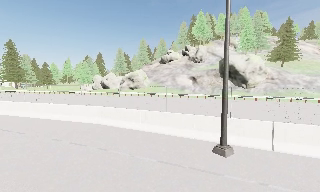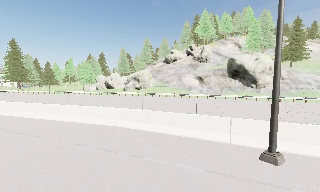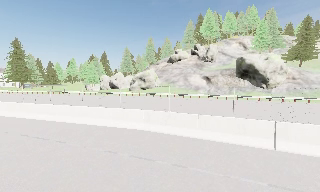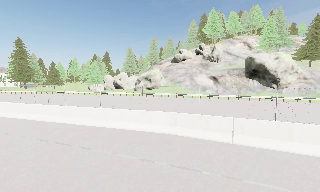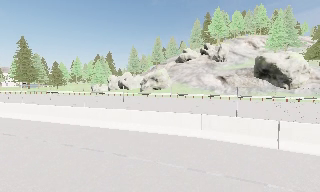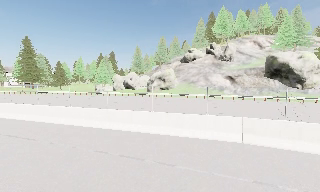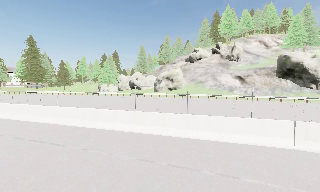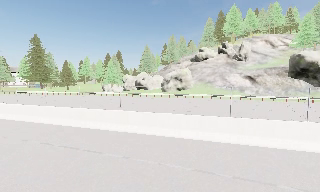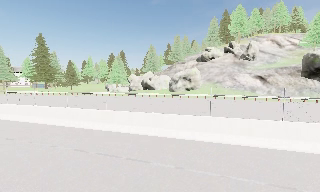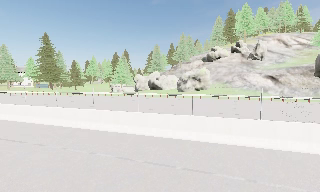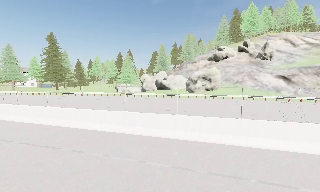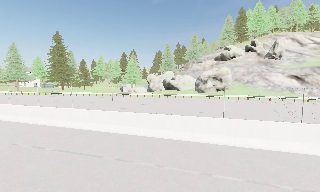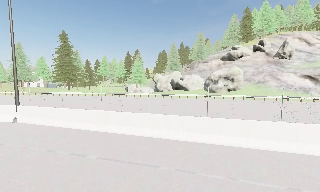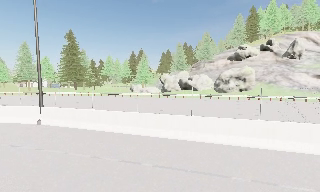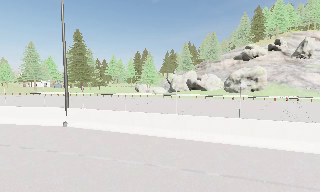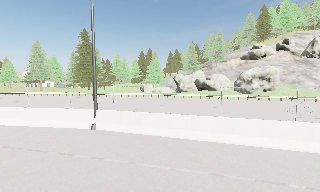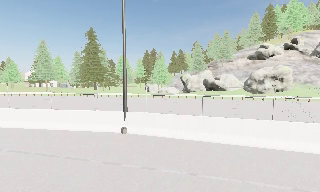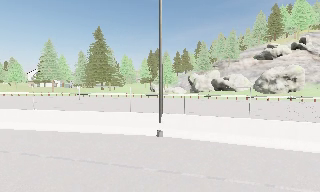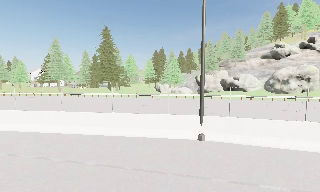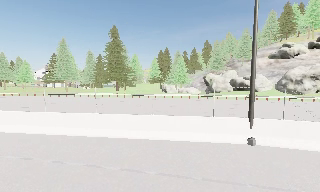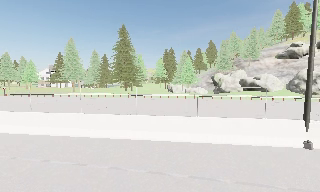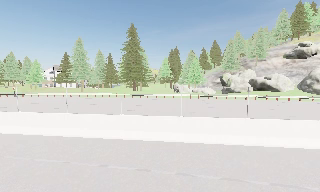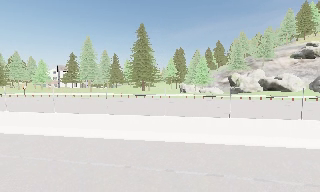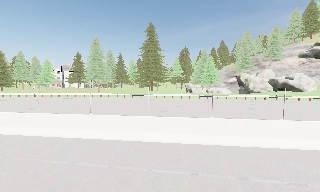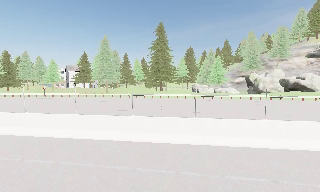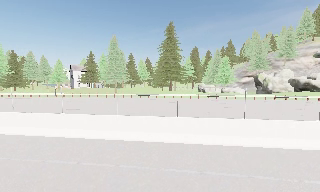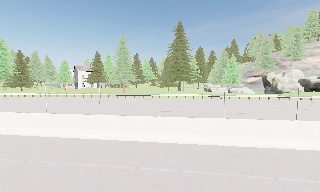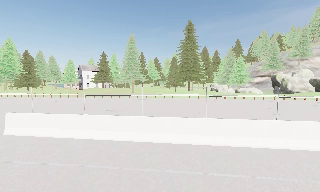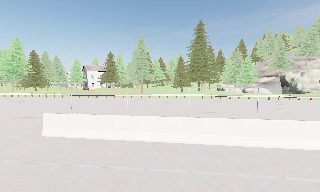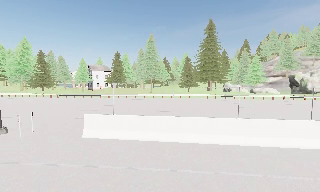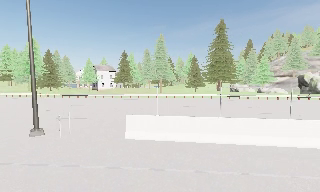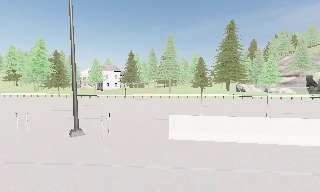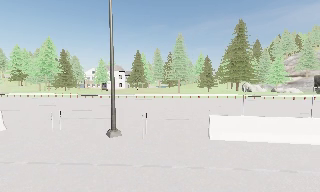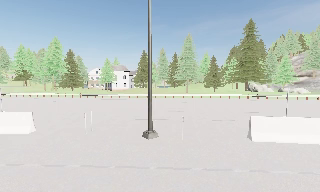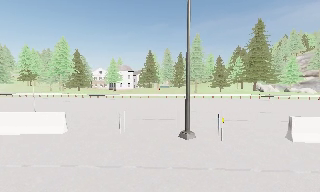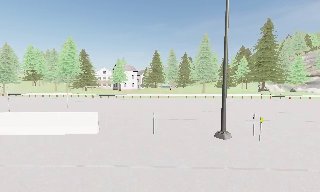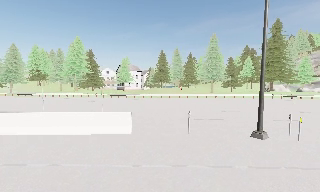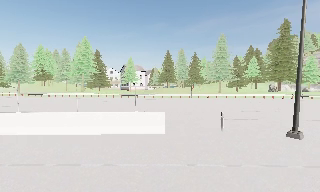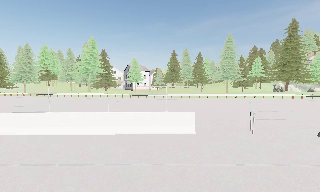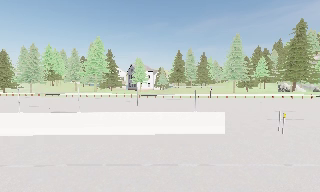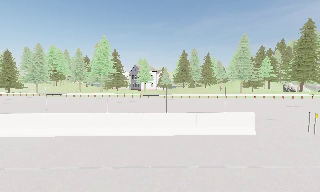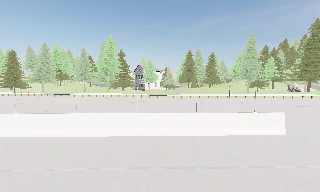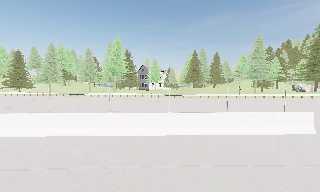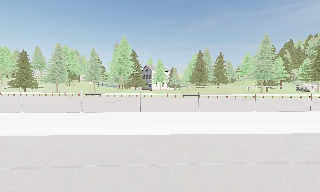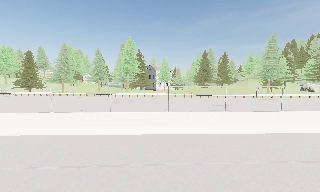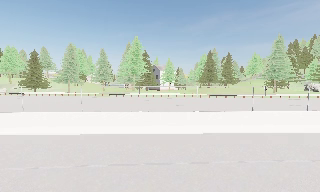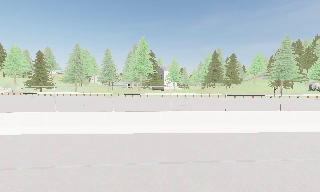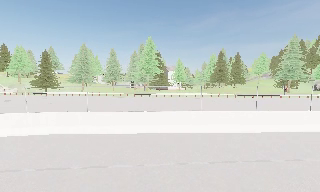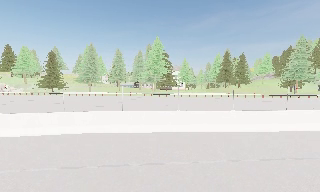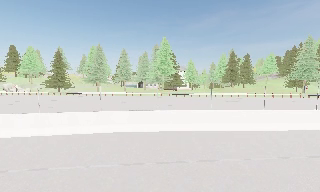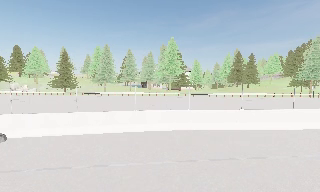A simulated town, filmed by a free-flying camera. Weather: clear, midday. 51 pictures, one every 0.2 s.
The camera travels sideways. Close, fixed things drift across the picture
to the right.
0.0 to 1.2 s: The camera travels to its left and forward, about 11 m, so close, fixed things drift to the right.
1.2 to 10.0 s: The camera travels to its left, about 90 m, so close, fixed things drift to the right.
The film runs backward here.
